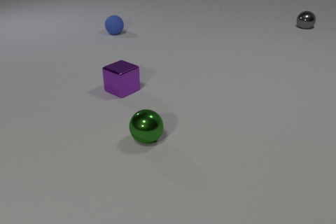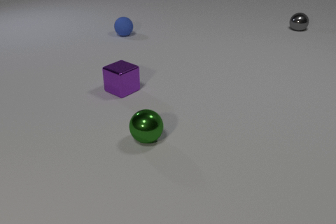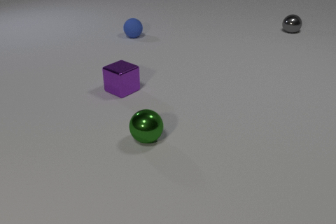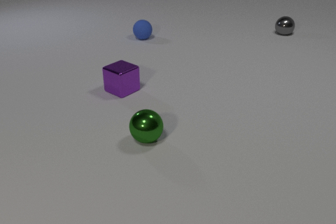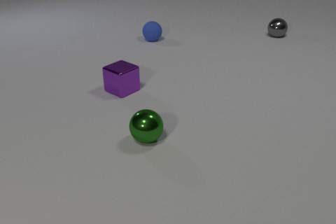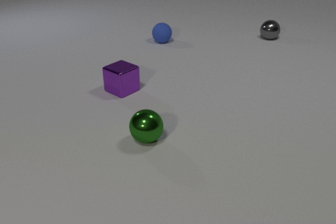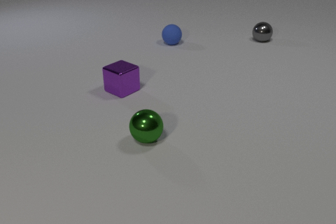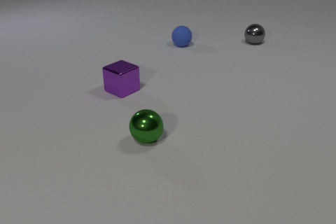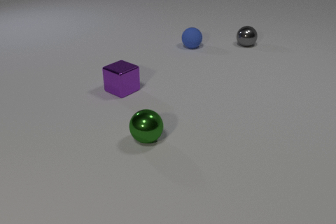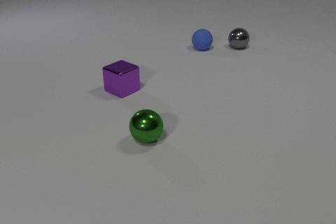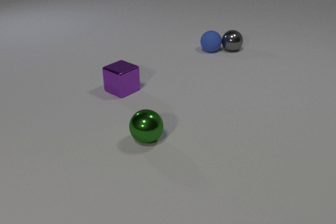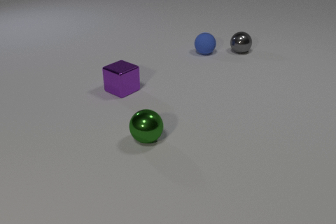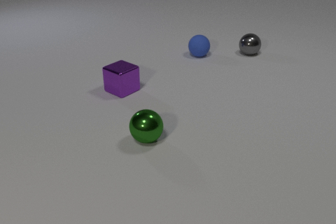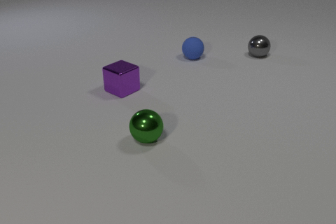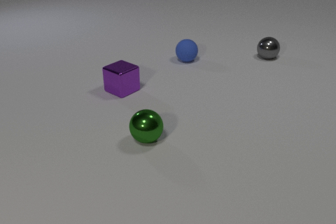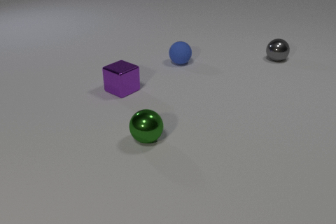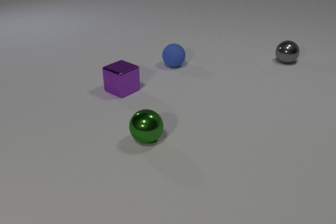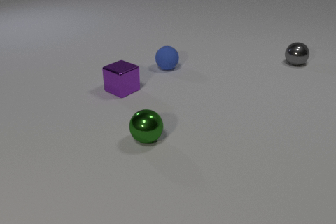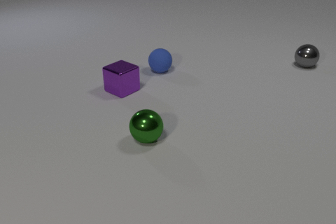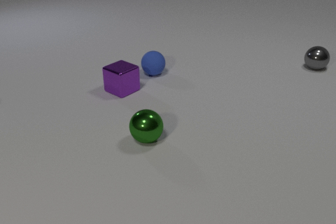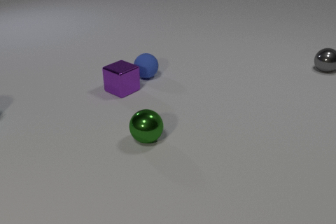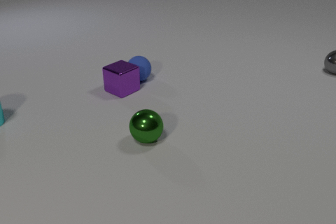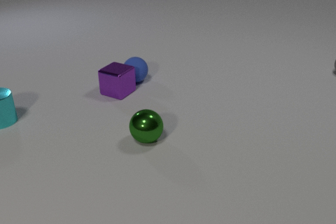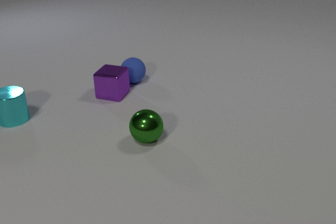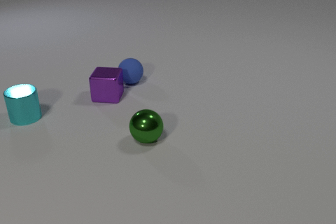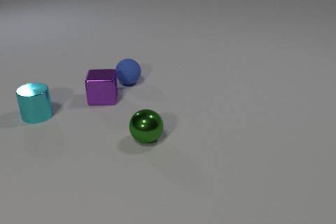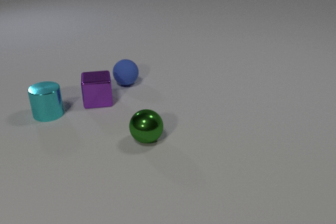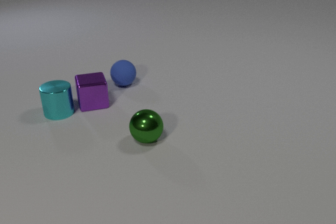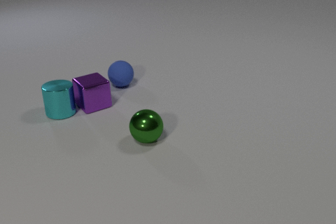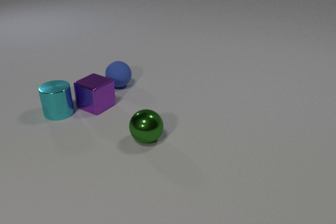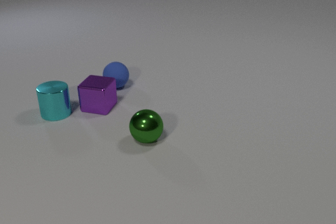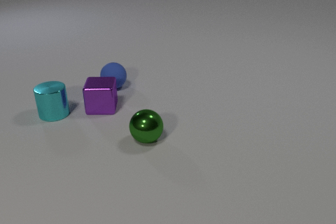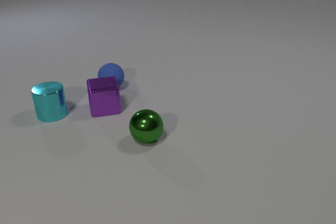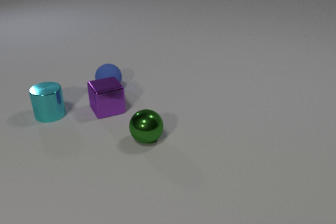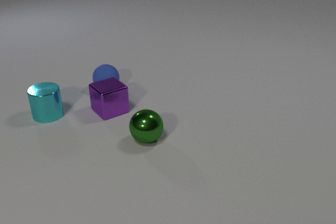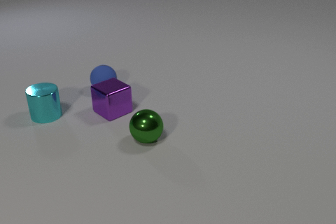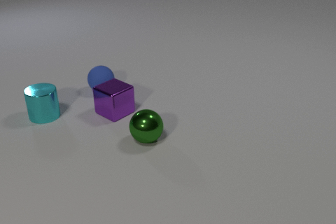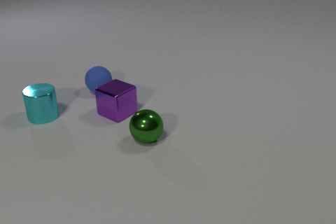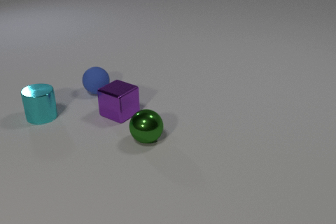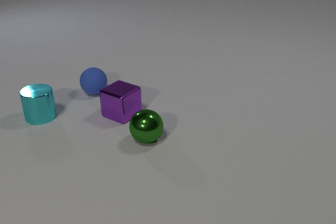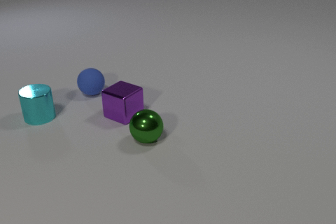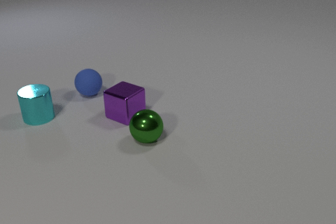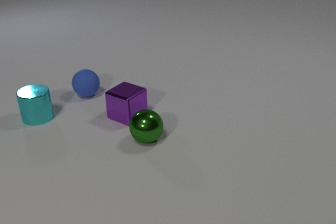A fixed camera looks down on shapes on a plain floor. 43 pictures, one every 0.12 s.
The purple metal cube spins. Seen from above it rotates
counterclockwise.
The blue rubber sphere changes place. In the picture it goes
toward the camera.
0.00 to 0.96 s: The blue rubber sphere rolls to the right and toward the camera. The gray metal sphere rolls toward the camera and to the left.
0.96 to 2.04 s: The blue rubber sphere rolls toward the camera and to the left. The gray metal sphere rolls to the right and toward the camera. The blue rubber sphere and the gray metal sphere collide.
2.04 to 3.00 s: The blue rubber sphere rolls to the left and toward the camera. The gray metal sphere rolls to the right, leaves at the right edge. The purple metal cube slides to the left and toward the camera, spins so that its near face slides to the right, counterclockwise seen from above. The cyan metal cylinder comes in at the left edge, slides to the right. The blue rubber sphere and the purple metal cube collide.
3.00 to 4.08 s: The blue rubber sphere rolls to the left and toward the camera. The purple metal cube slides toward the camera, spins so that its near face slides to the right, counterclockwise seen from above. The cyan metal cylinder slides to the right. The purple metal cube and the cyan metal cylinder collide.
4.08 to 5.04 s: The blue rubber sphere rolls to the left and toward the camera. The purple metal cube slides to the right and toward the camera, spins so that its near face slides to the right, counterclockwise seen from above. The cyan metal cylinder slides to the left.
How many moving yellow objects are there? 0.
What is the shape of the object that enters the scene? cylinder.
How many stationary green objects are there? 1.
